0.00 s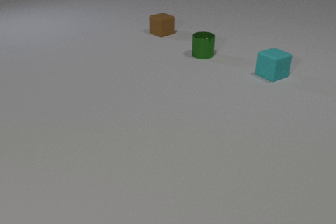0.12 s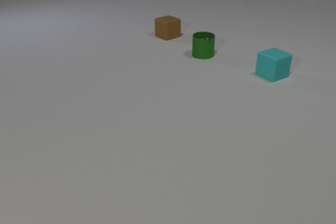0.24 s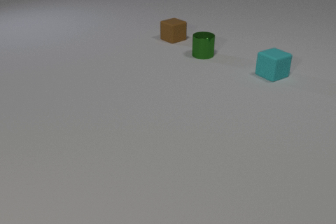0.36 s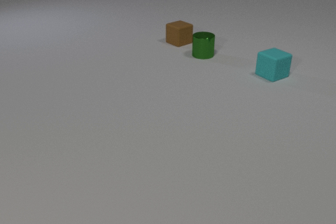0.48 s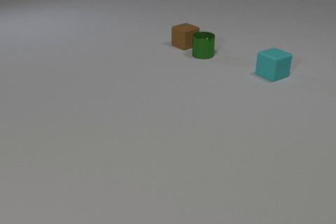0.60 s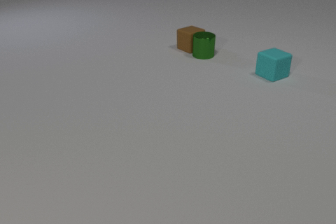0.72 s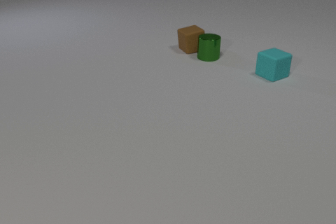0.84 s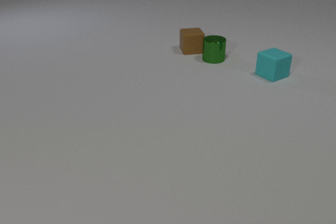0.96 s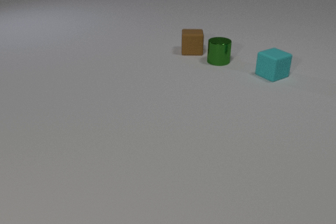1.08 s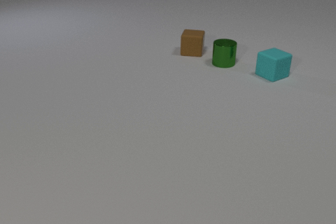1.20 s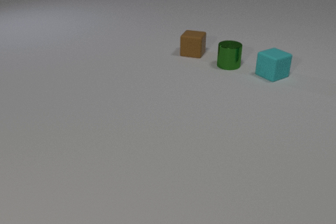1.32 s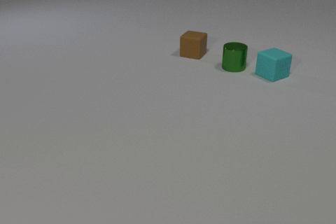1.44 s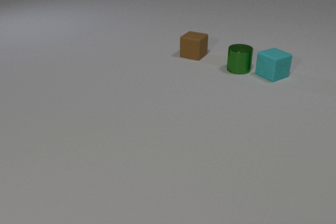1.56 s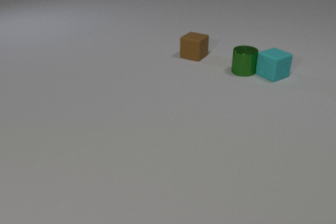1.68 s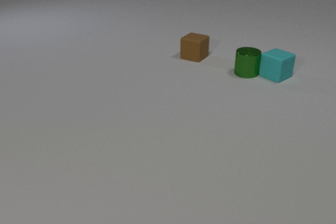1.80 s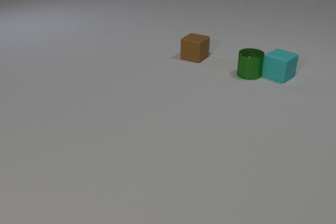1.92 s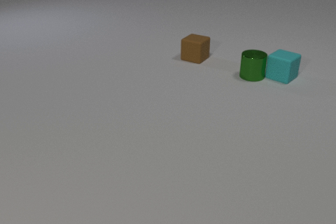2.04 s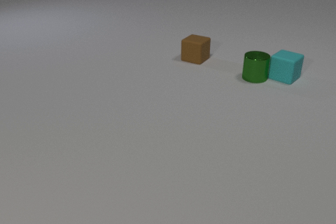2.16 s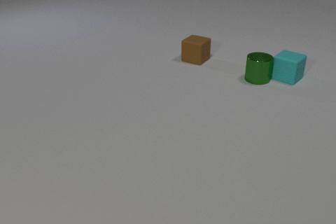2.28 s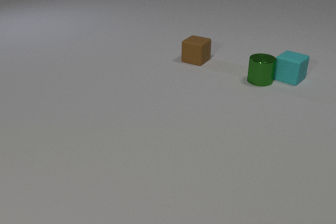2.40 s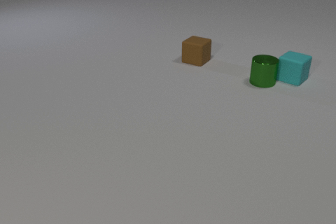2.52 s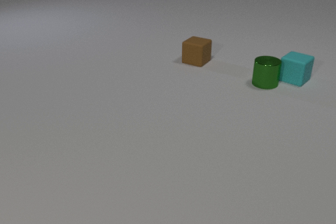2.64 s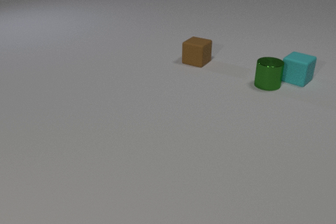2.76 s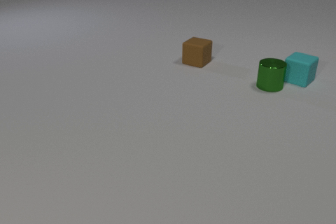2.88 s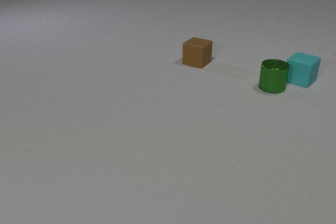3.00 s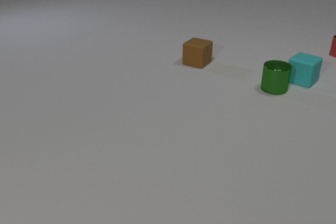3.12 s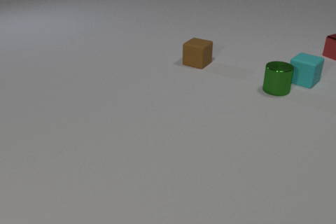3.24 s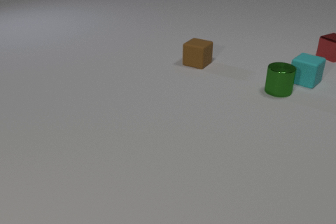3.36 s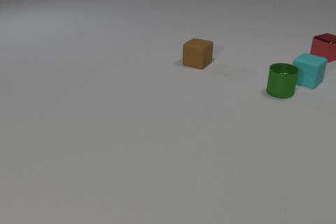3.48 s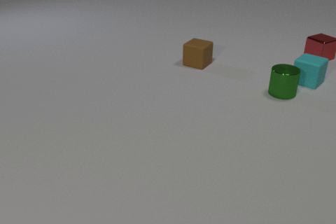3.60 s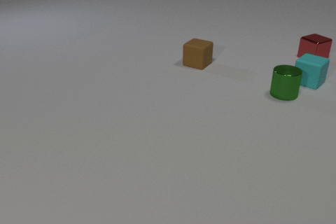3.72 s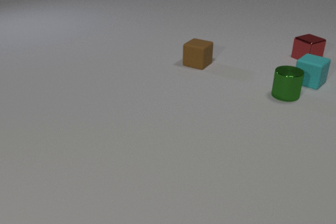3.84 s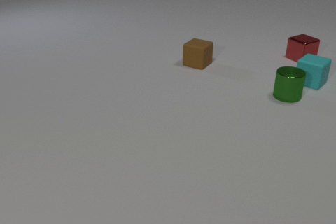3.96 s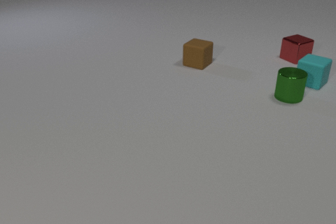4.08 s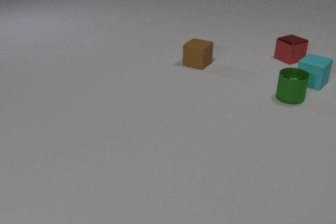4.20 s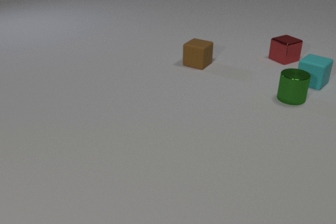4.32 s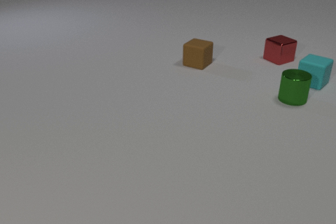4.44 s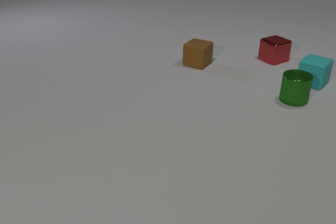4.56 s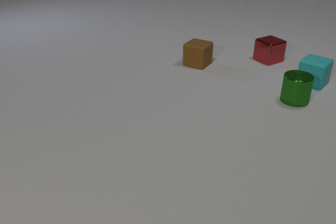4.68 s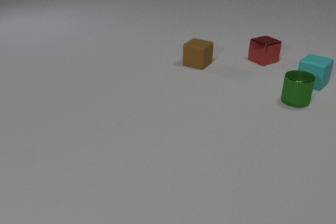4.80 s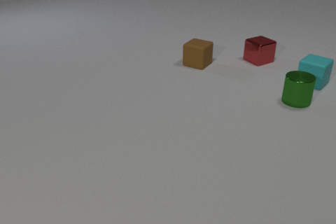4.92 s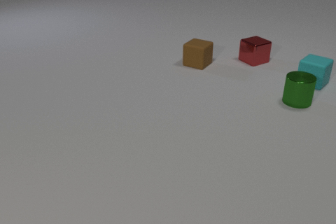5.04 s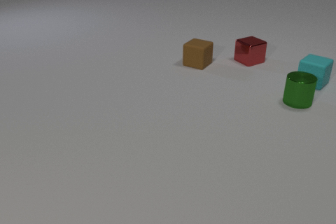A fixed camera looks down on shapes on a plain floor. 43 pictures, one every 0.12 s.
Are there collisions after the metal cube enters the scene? no.
What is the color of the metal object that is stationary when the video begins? green.
How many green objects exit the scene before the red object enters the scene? 0.
0.00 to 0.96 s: The brown rubber cube slides toward the camera and to the right, spins clockwise seen from above by about 45 degrees, its near face sliding to the left. The green metal cylinder slides to the right and toward the camera. The brown rubber cube and the green metal cylinder collide.
0.96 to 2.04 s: The brown rubber cube slides toward the camera, spins so that its near face slides to the left, clockwise seen from above. The green metal cylinder slides to the right and toward the camera. The cyan rubber cube slides to the right. The green metal cylinder and the cyan rubber cube collide.
2.04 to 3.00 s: The brown rubber cube slides toward the camera. The green metal cylinder slides toward the camera and to the right. The red metal cube comes in at the right edge, slides to the left. The cyan rubber cube slides to the right.
3.00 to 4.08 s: The green metal cylinder slides to the right and toward the camera. The red metal cube slides to the left and toward the camera. The cyan rubber cube slides to the right.
4.08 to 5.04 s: The green metal cylinder slides to the right and toward the camera. The red metal cube slides to the left.
